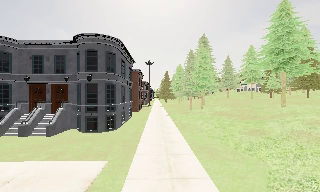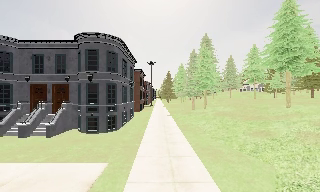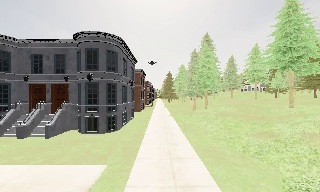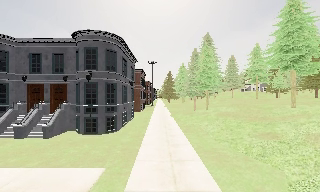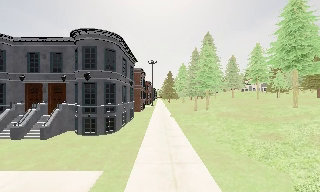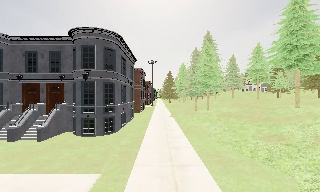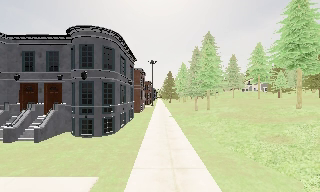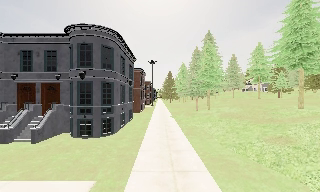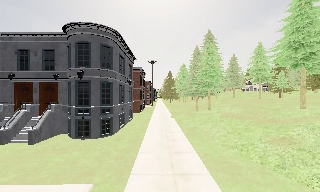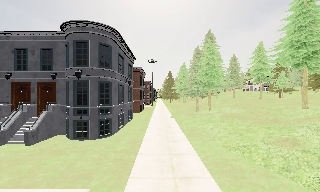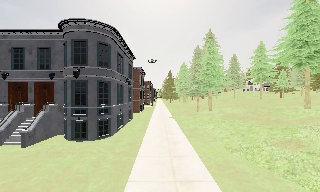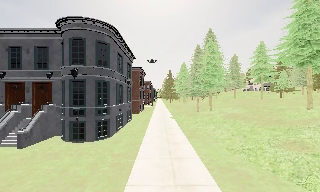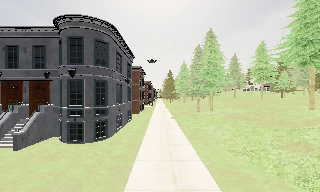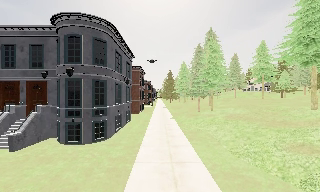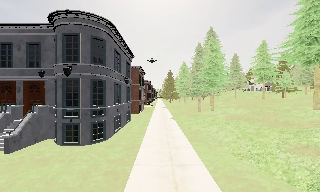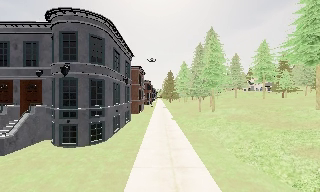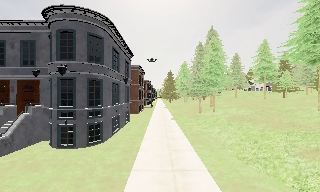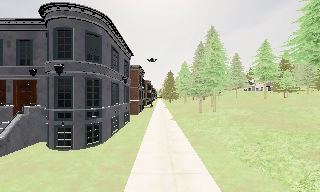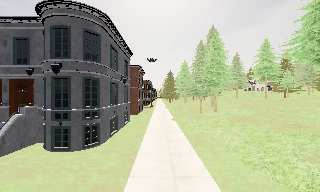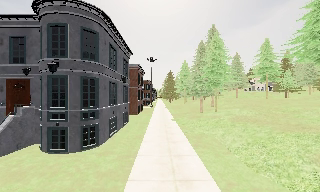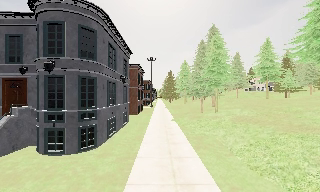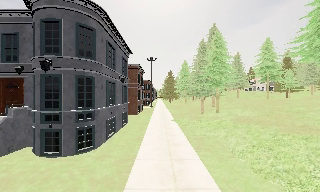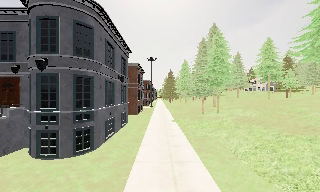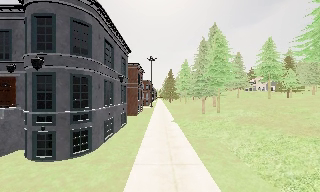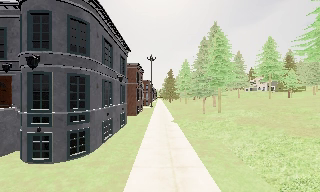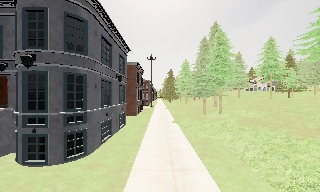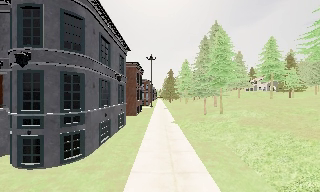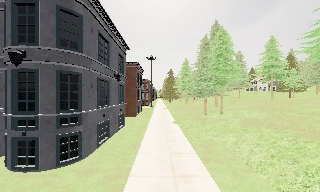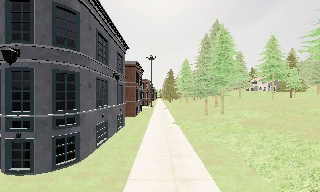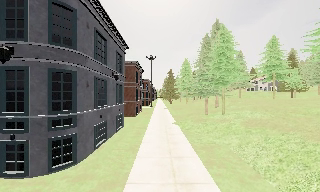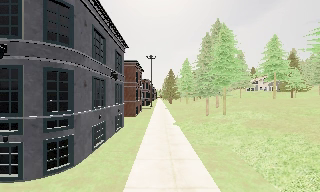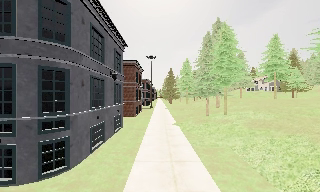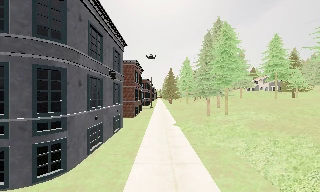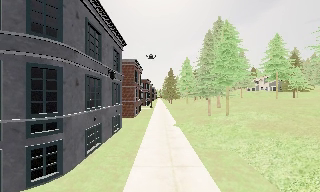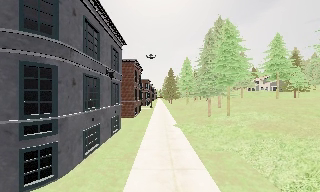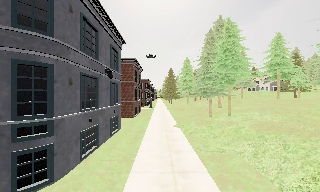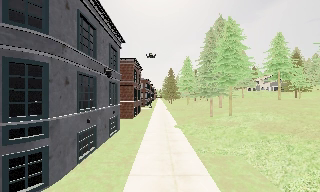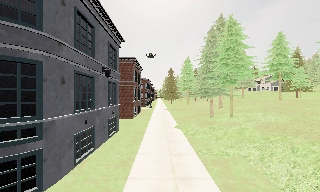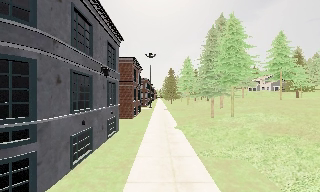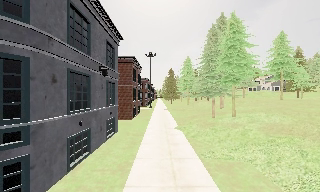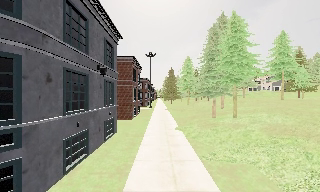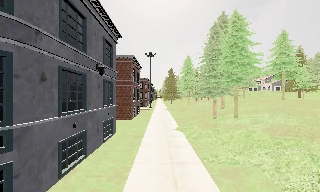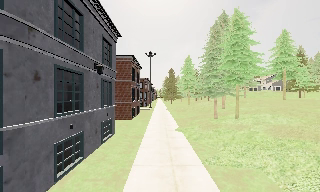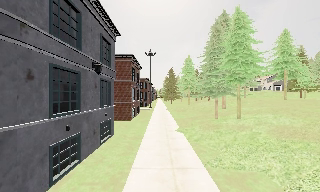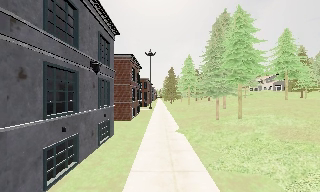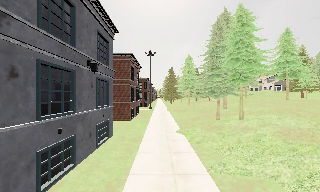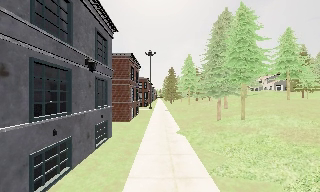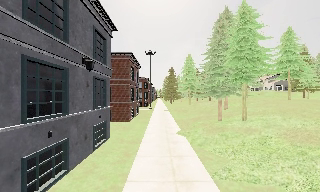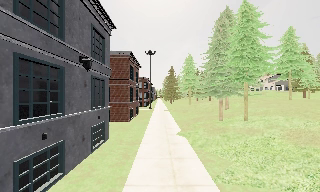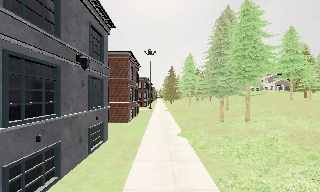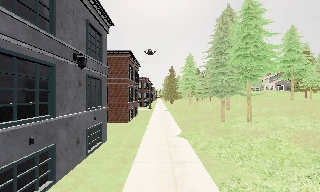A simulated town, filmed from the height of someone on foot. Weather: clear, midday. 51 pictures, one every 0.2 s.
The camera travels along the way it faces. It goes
forward.
0.0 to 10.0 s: The camera travels forward, about 11 m, so what stands in front looms larger.
The film runs forward here.
